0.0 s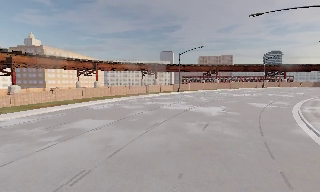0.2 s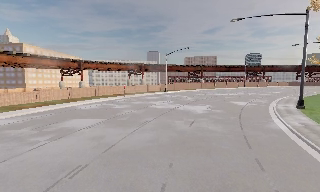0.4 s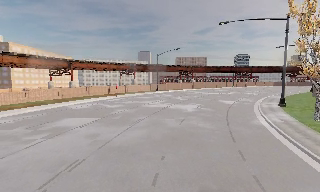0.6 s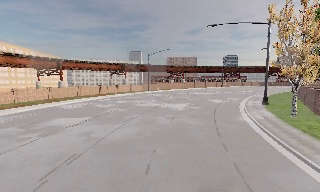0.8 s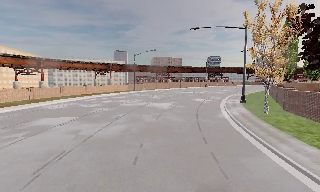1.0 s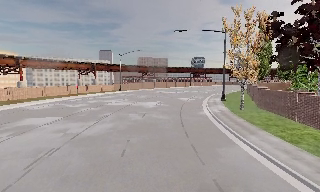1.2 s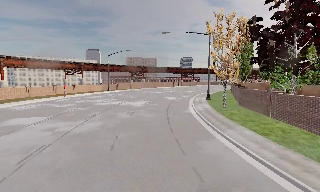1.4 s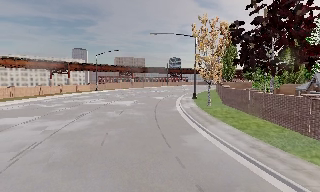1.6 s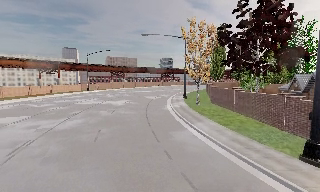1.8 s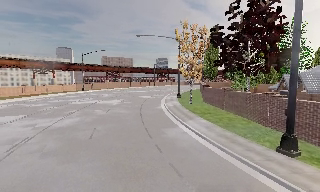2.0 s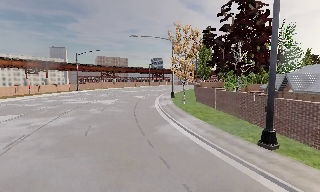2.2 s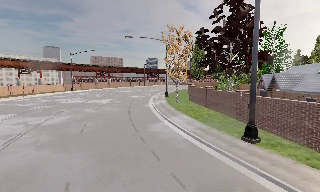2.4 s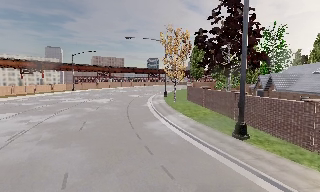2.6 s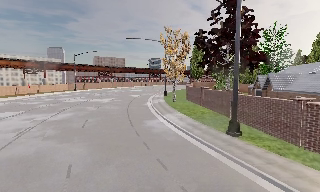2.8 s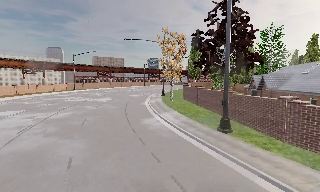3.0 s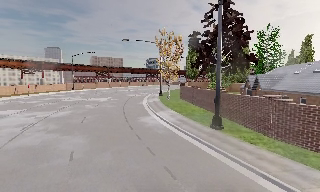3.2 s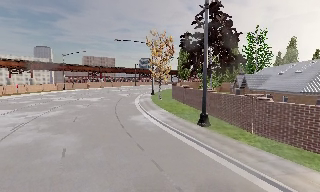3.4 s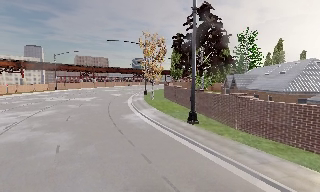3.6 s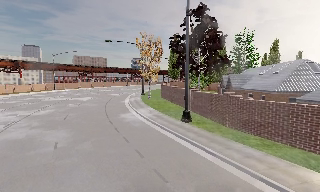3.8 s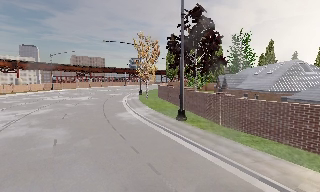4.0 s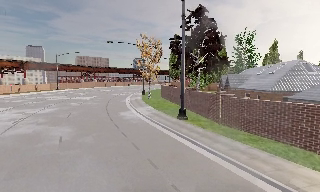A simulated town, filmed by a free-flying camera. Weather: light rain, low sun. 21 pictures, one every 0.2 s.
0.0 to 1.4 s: The camera swings to its right by about 30 degrees, and the scene slides to the left. It travels backward, about 5 m, so what stands in front gets smaller.
1.4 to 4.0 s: The scene slides to the left, as the camera pans about 10 degrees to its right. It travels backward and to its right, about 8 m, so what stands in front gets smaller.
The film runs backward here.
